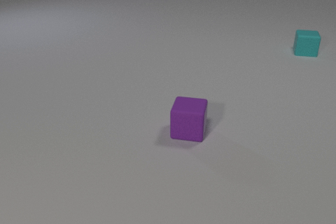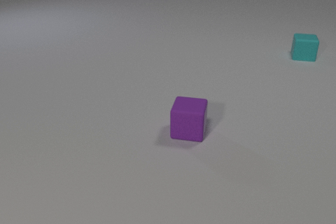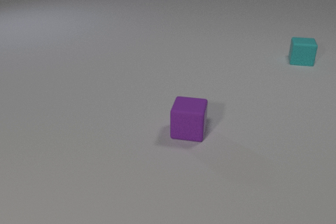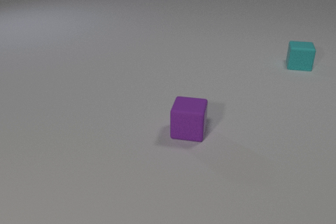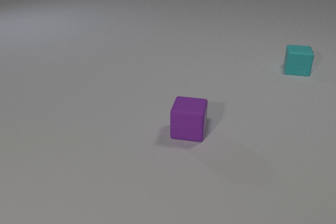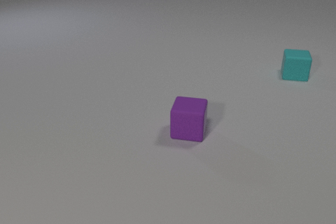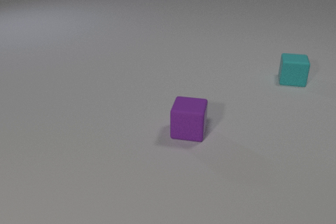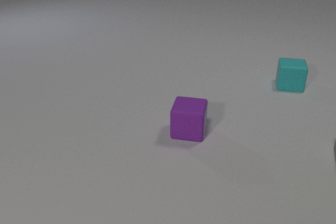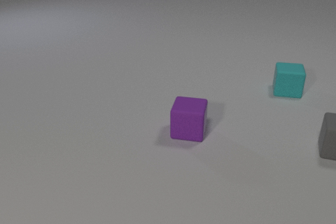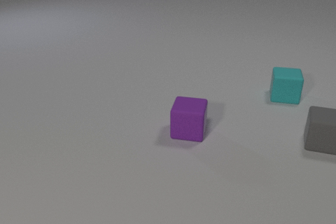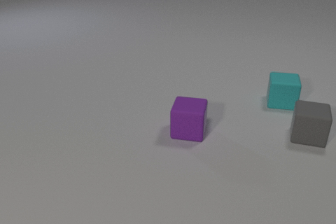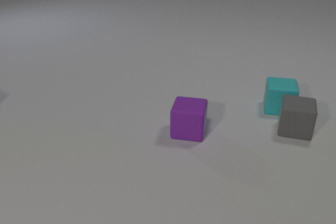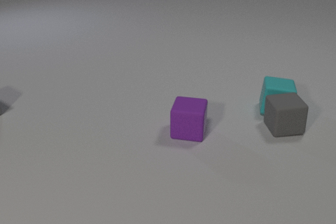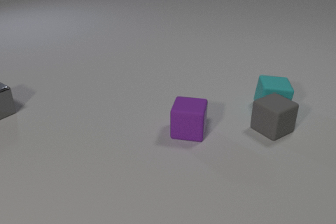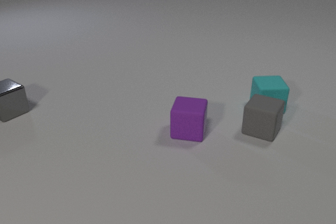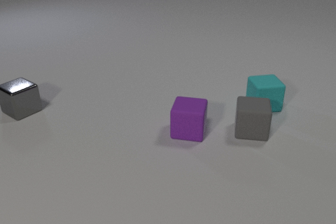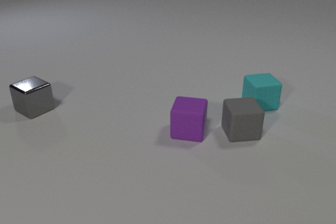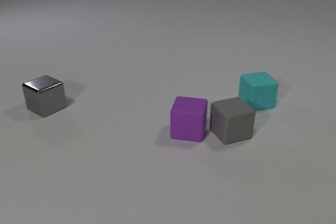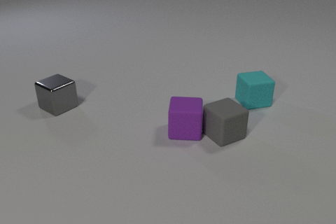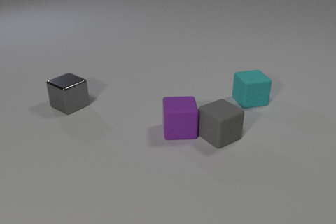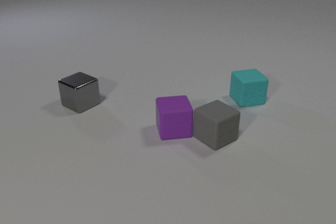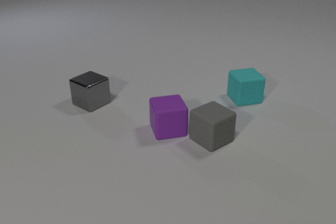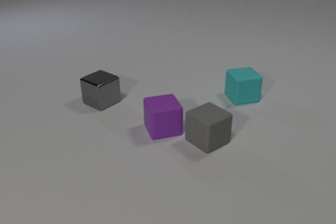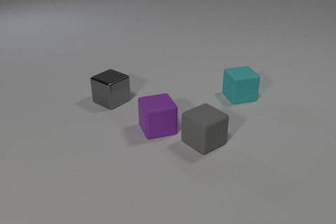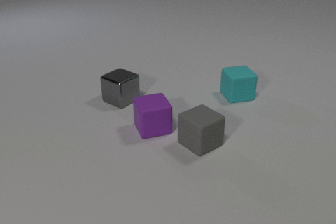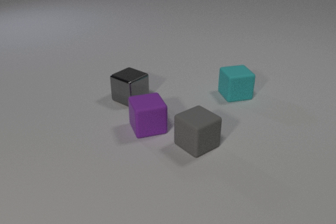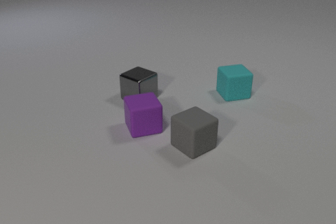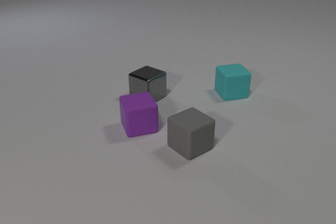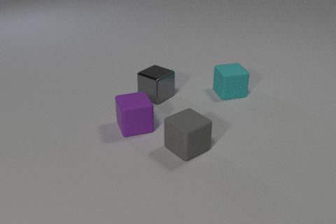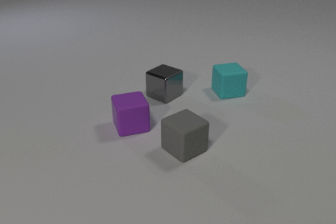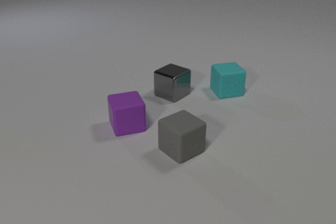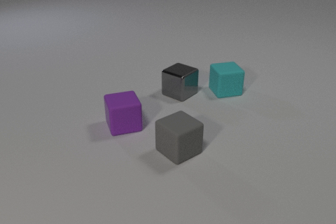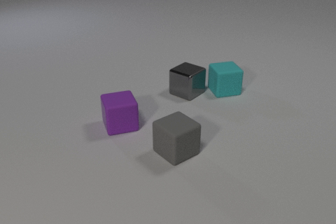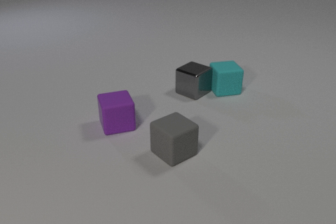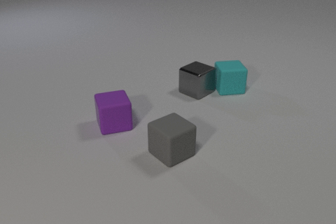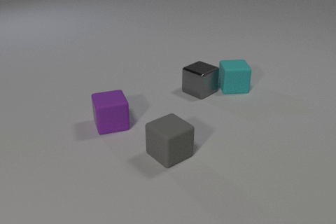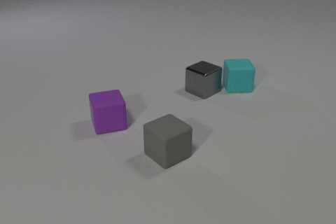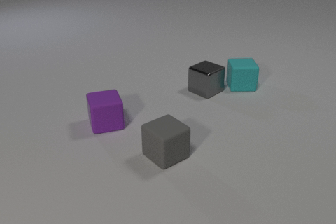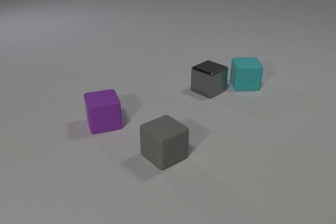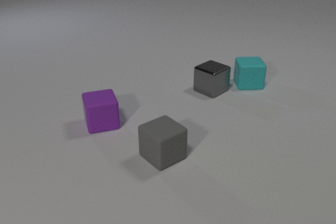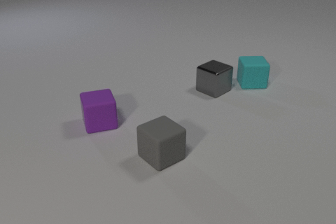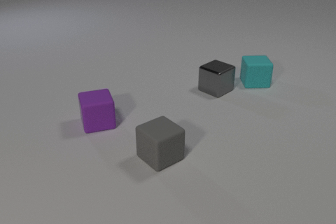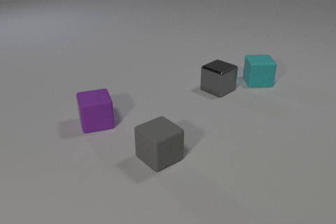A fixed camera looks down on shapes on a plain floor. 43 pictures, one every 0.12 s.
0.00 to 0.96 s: The cyan rubber cube slides toward the camera. The gray rubber cube comes in at the right edge, slides to the left and away from the camera.
0.96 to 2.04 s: The cyan rubber cube slides toward the camera and to the left, spins counterclockwise seen from above by about 30 degrees, its near face sliding to the right. The gray rubber cube slides to the left, spins so that its near face slides to the right, counterclockwise seen from above. The gray metal cube comes in at the left edge, slides to the right. The cyan rubber cube and the gray rubber cube collide.
2.04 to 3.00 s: The cyan rubber cube slides to the left and away from the camera. The gray rubber cube slides to the left and toward the camera. The purple rubber cube slides to the left, spins so that its near face slides to the right, counterclockwise seen from above. The gray metal cube slides to the right. The gray rubber cube and the purple rubber cube collide.
3.00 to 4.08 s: The cyan rubber cube slides away from the camera and to the left. The gray rubber cube slides to the left and toward the camera. The purple rubber cube slides to the left. The gray metal cube slides to the right. The cyan rubber cube and the gray metal cube collide.
4.08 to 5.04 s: The cyan rubber cube slides to the right and away from the camera. The gray rubber cube slides to the left. The purple rubber cube slides to the left. The gray metal cube slides to the right.
Are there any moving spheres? no.
How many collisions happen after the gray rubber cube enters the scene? 3.
How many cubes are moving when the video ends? 4.
